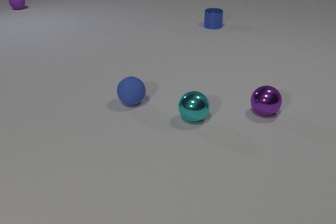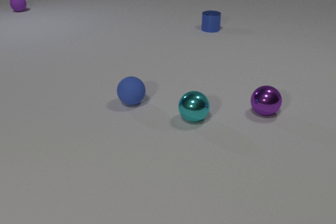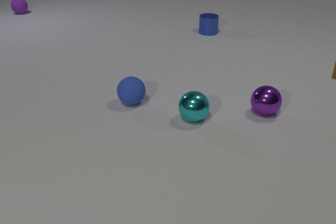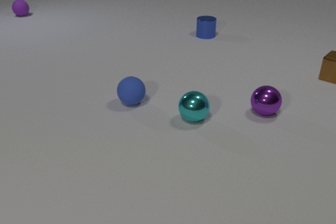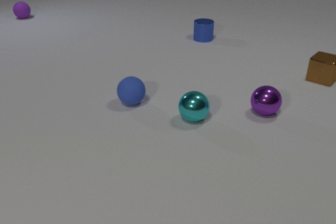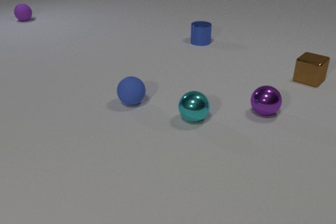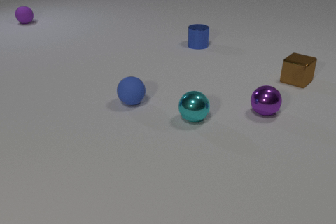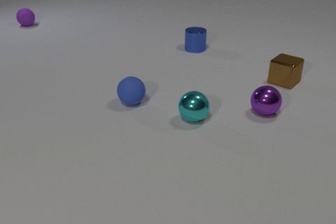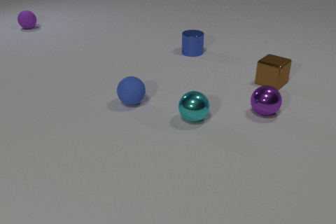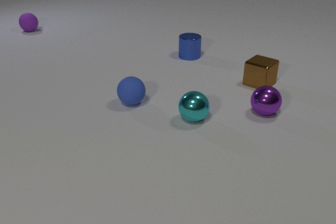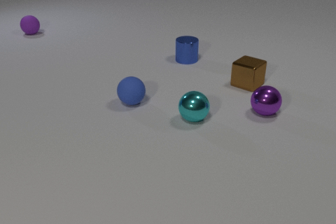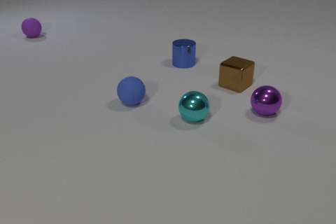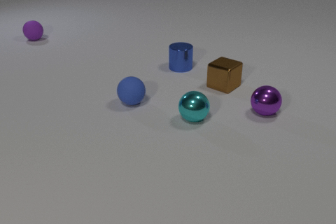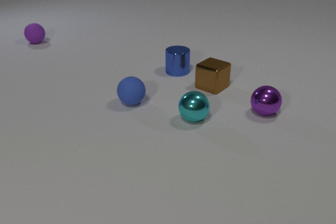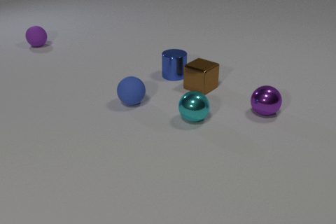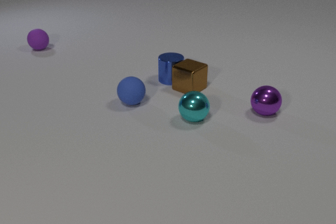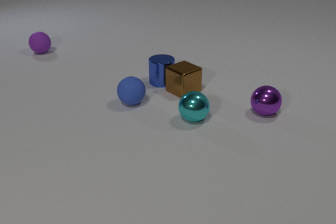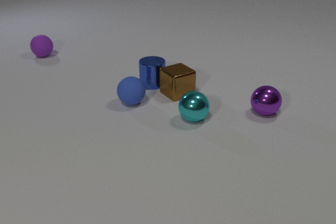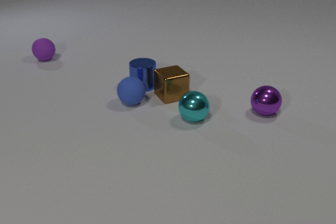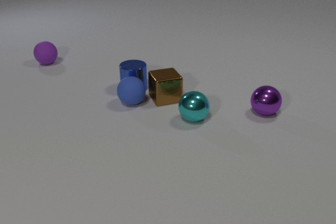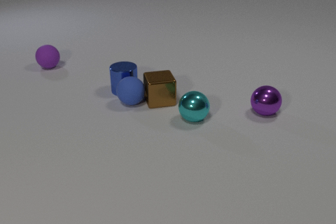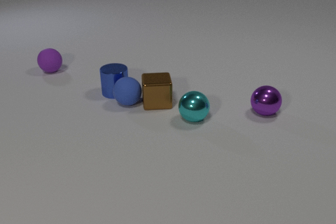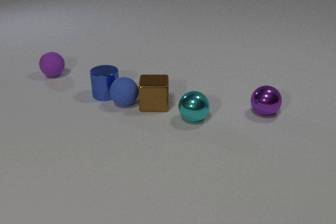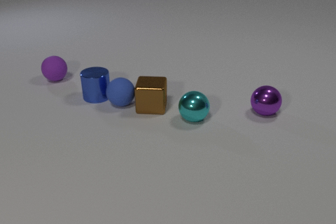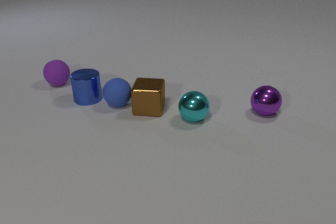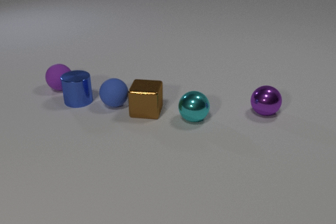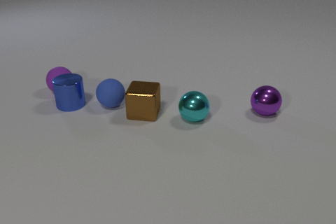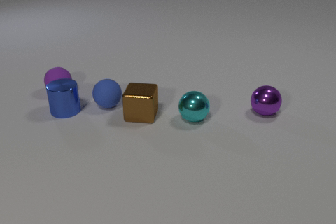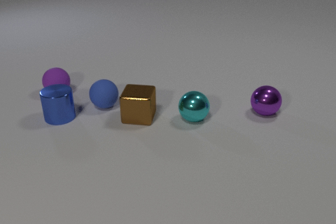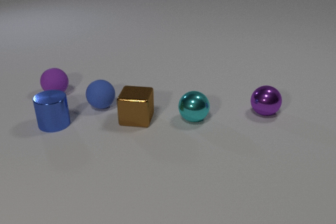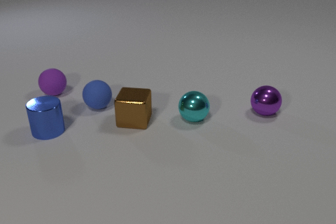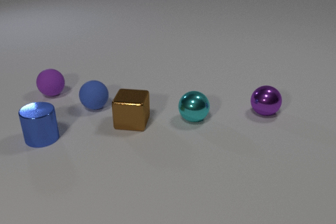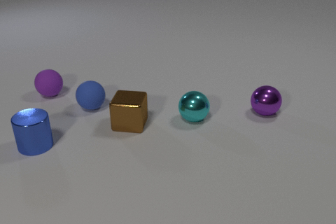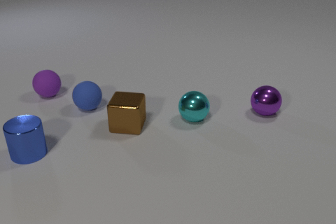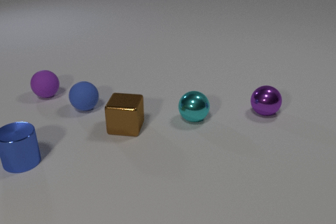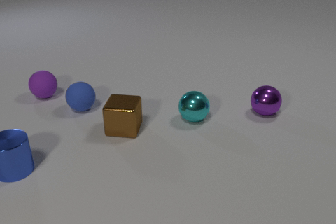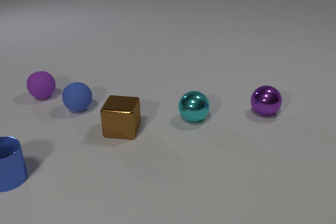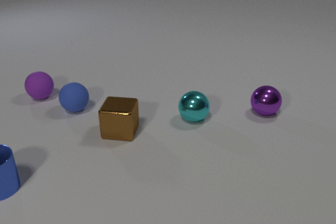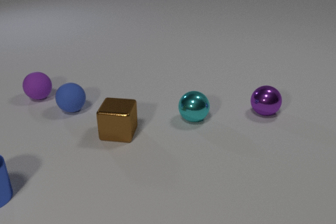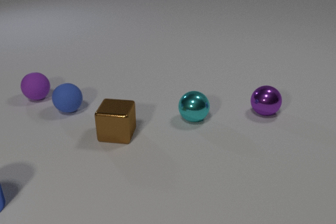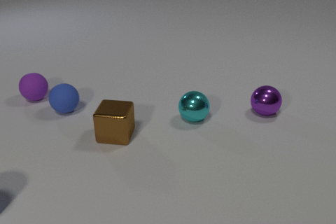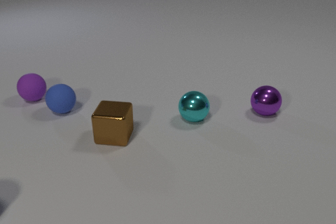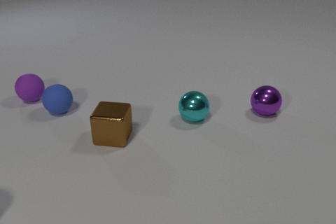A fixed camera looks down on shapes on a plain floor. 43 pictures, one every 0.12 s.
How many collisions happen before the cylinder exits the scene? 4.
What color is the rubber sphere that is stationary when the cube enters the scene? blue.
Are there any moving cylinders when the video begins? yes.
0.00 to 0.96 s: The brown metal cube comes in at the right edge, slides to the left and toward the camera. The blue metal cylinder slides toward the camera. The purple rubber sphere rolls toward the camera.
0.96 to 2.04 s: The brown metal cube slides to the left and toward the camera. The blue metal cylinder slides toward the camera and to the left. The purple rubber sphere rolls toward the camera. The brown metal cube and the blue metal cylinder collide.
2.04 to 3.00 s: The brown metal cube slides toward the camera and to the left, spins clockwise seen from above by about 45 degrees, its near face sliding to the left. The blue metal cylinder slides to the left. The purple rubber sphere rolls toward the camera. The blue rubber sphere rolls to the left. The brown metal cube and the blue rubber sphere collide. The blue metal cylinder and the blue rubber sphere collide.
3.00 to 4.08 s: The brown metal cube slides toward the camera and to the left. The blue metal cylinder slides toward the camera and to the left. The purple rubber sphere rolls to the left and toward the camera. The blue rubber sphere rolls to the left. The blue metal cylinder and the purple rubber sphere collide.
4.08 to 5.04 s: The brown metal cube slides toward the camera and to the left. The blue metal cylinder slides toward the camera and to the left, leaves at the left edge. The purple rubber sphere rolls to the left. The blue rubber sphere rolls to the left.
